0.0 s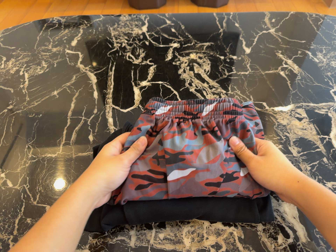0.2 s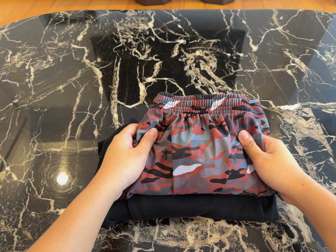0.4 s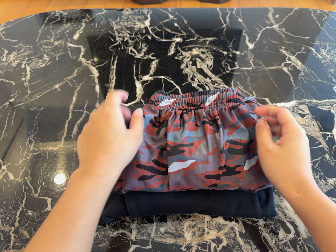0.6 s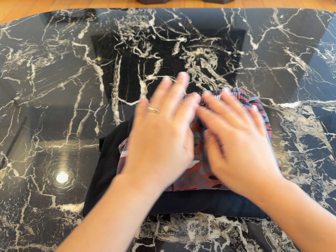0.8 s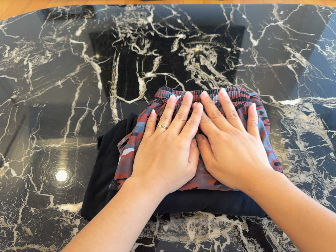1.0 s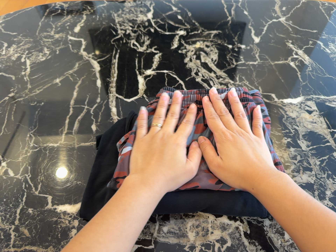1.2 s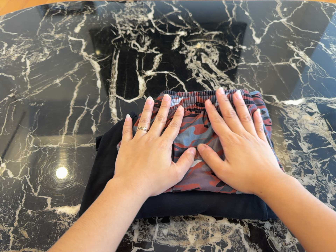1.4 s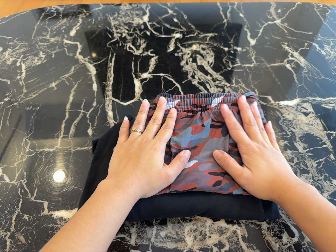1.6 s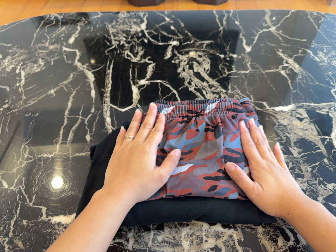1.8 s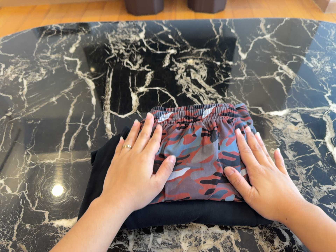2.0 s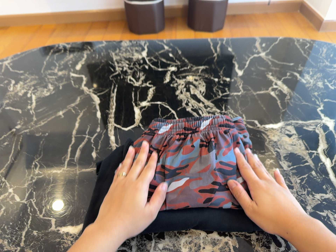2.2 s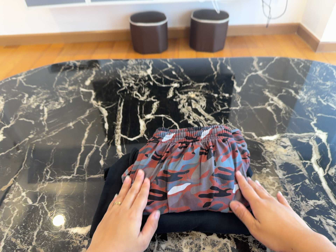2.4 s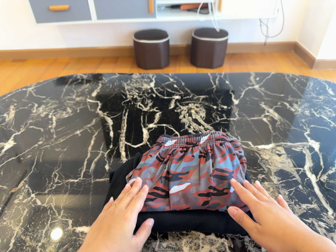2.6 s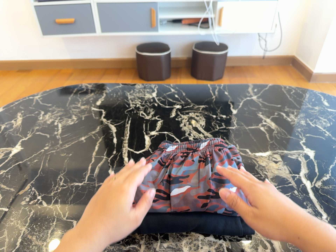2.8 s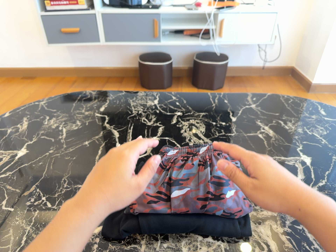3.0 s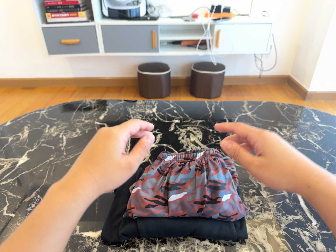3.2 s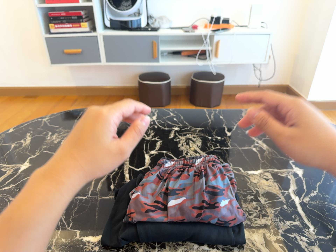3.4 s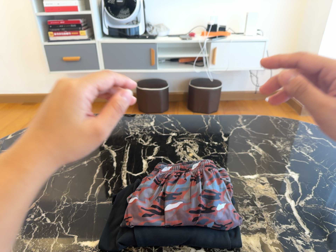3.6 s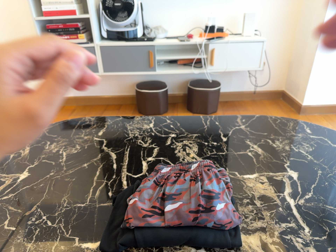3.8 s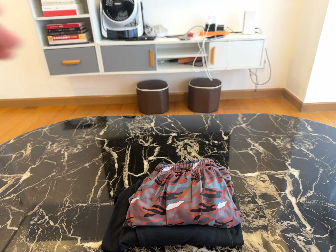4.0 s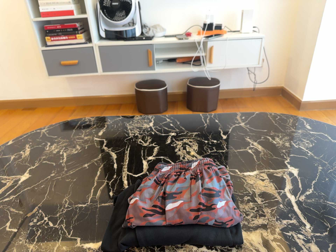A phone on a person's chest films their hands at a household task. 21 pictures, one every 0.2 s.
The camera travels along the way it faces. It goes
backward.
The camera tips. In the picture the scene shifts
downward.
0.0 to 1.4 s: The camera shifts only a little, or ends up much as it began.
1.4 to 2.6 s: The camera travels backward, about 16 cm, so what stands in front gets smaller. Its aim tips toward the top of its view by about 15 degrees, and the scene shifts downward.
2.6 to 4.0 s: The camera travels backward, about 7 cm, so what stands in front gets smaller.
The film runs forward here.
